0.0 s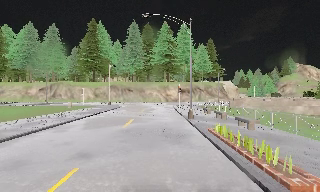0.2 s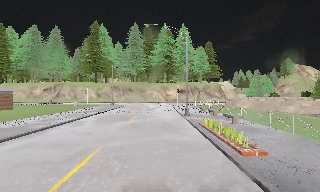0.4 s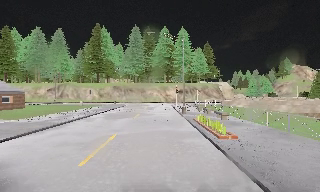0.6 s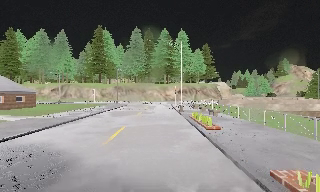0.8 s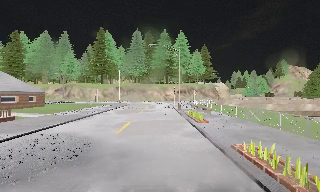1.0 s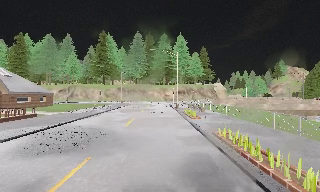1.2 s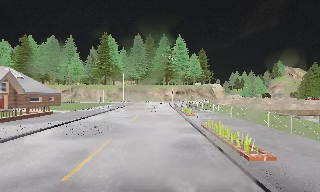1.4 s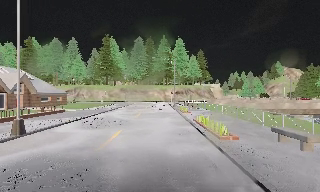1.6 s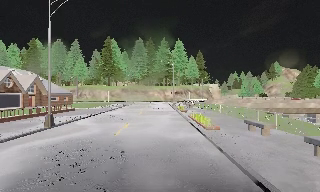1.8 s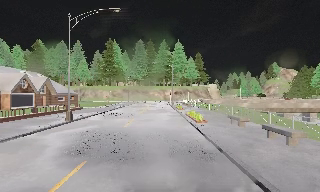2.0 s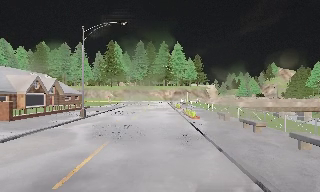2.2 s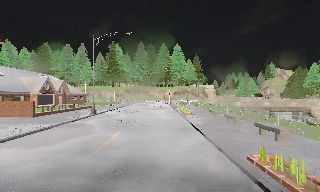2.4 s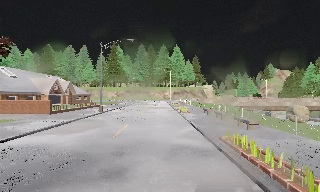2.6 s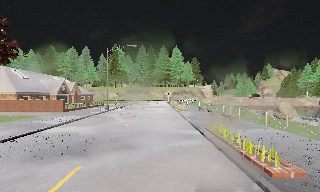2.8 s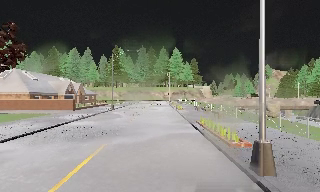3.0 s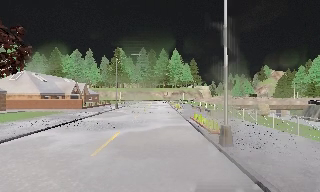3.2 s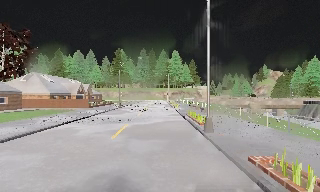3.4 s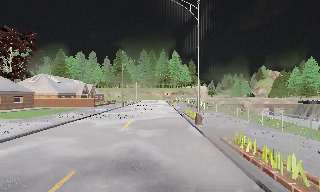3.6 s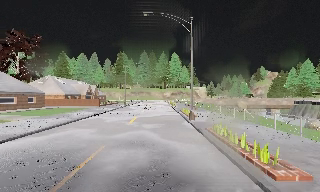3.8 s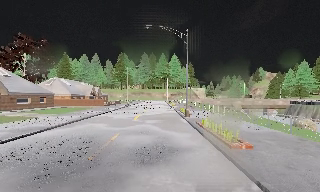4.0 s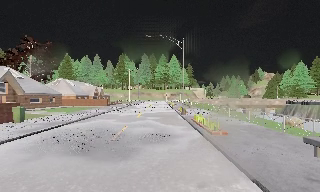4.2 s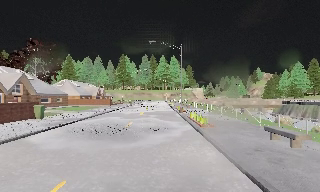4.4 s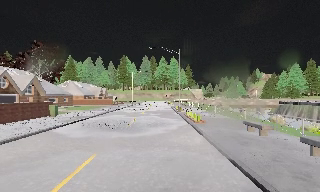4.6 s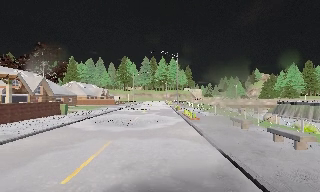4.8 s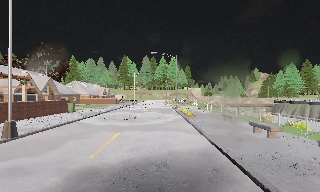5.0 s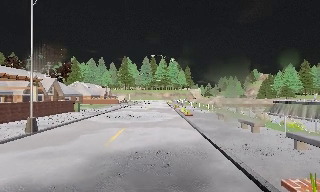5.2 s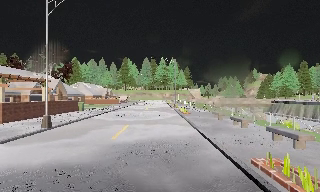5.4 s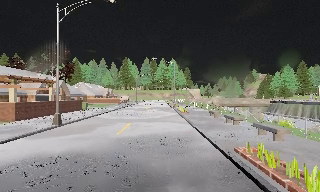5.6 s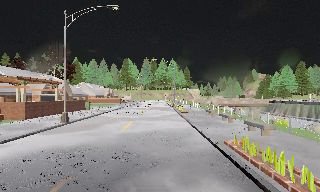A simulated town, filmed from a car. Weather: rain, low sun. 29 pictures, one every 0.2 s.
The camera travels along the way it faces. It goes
backward.
0.0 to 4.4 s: The camera travels backward, about 40 m, so what stands in front gets smaller.
4.4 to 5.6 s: The camera travels backward, about 7 m, so what stands in front gets smaller. It loses speed.
The film runs backward here.
